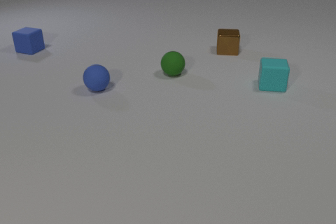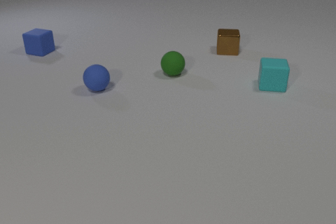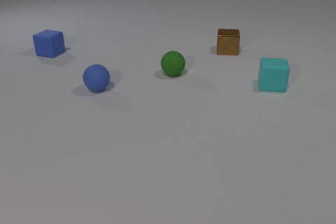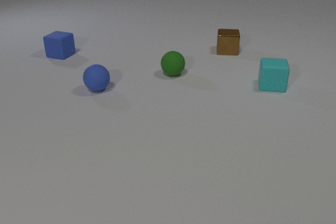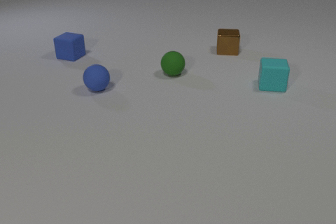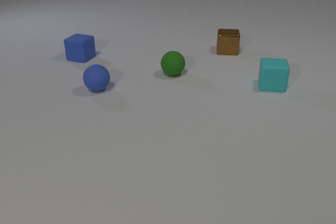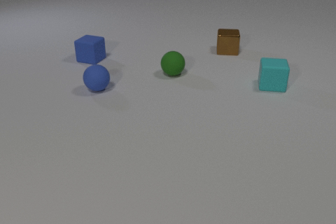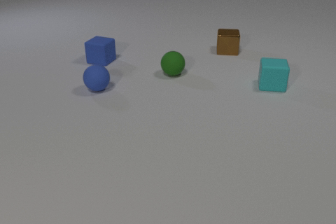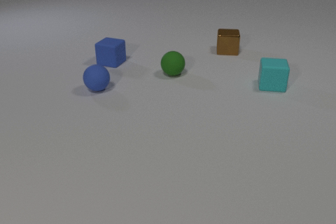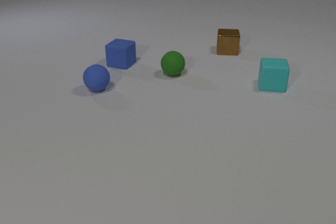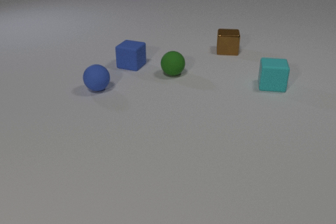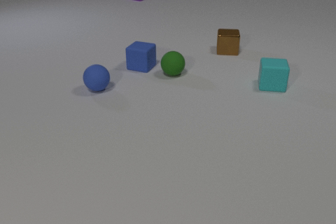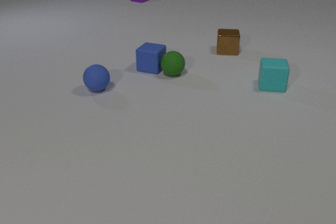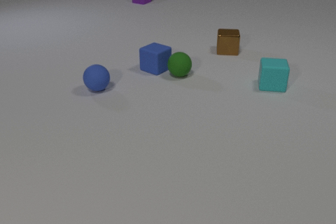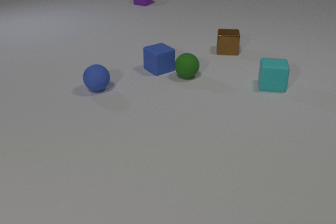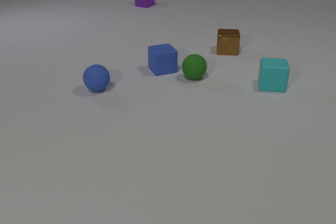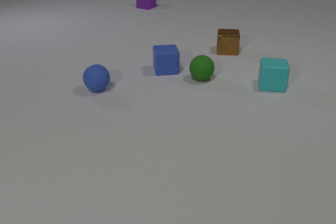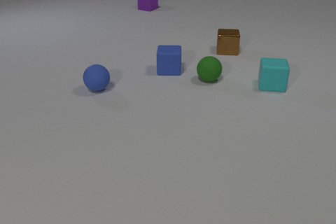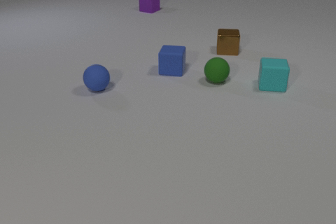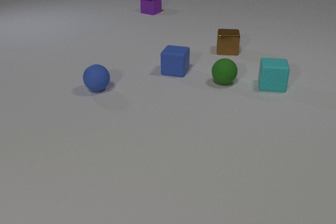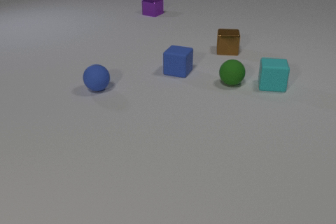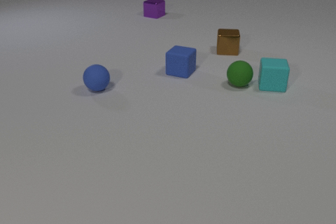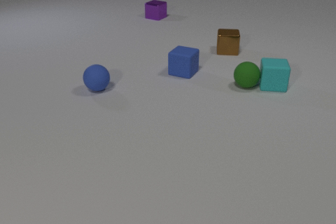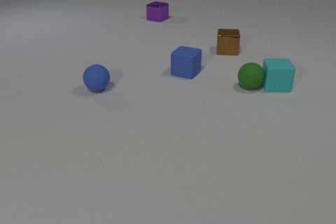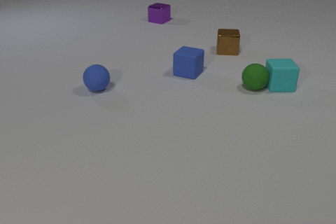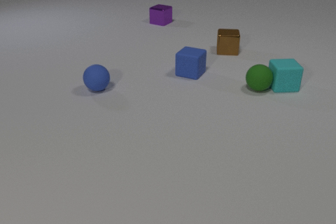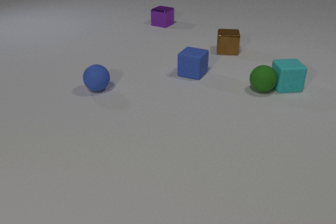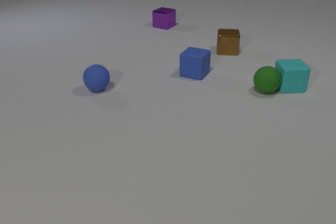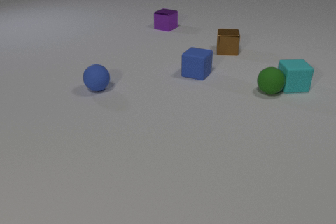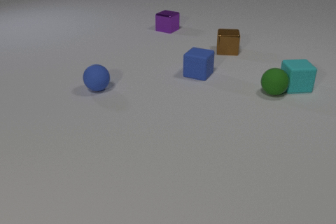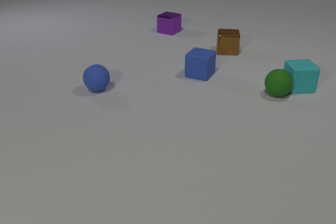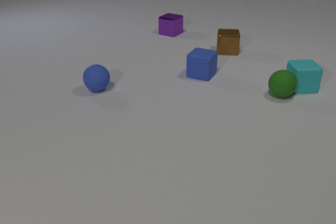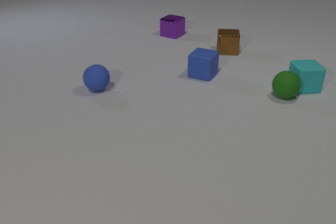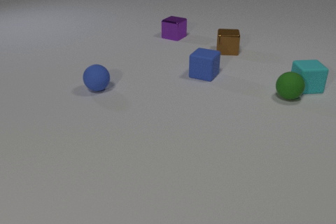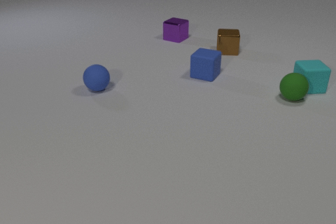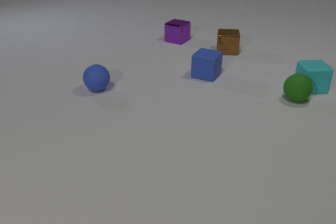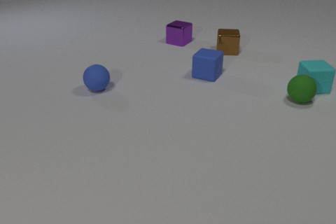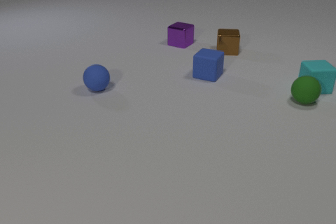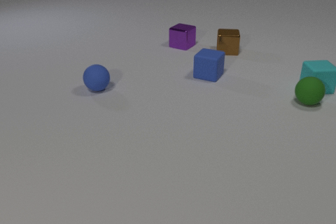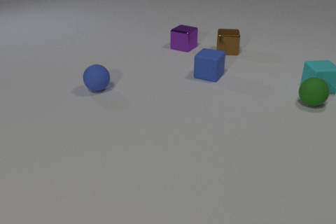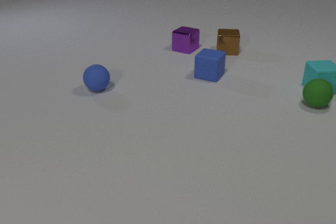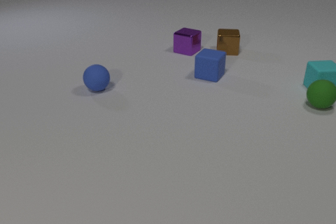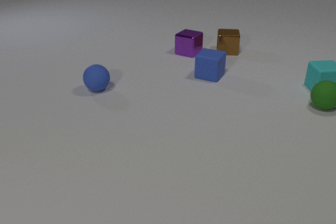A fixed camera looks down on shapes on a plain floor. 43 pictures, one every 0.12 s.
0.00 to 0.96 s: The blue rubber cube slides to the right and toward the camera.
0.96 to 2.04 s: The blue rubber cube slides to the right and toward the camera, spins clockwise seen from above by about 75 degrees, its near face sliding to the left. The green rubber sphere rolls to the right. The purple metal cube comes in at the top edge, slides toward the camera. The blue rubber cube and the green rubber sphere collide.
2.04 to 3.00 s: The blue rubber cube slides to the right, spins clockwise seen from above by about 30 degrees, its near face sliding to the left. The green rubber sphere rolls to the right. The cyan rubber cube slides to the right. The purple metal cube slides toward the camera. The green rubber sphere and the cyan rubber cube collide.
3.00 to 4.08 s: The blue rubber cube slides to the right. The green rubber sphere rolls to the right. The cyan rubber cube slides to the right. The purple metal cube slides toward the camera.
4.08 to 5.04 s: The green rubber sphere rolls to the right. The cyan rubber cube slides to the right. The purple metal cube slides toward the camera.
What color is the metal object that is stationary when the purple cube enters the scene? brown.
What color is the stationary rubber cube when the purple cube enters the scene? cyan.
How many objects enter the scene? 1.
